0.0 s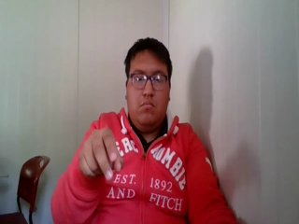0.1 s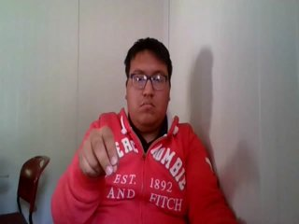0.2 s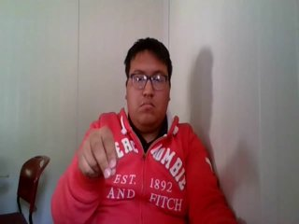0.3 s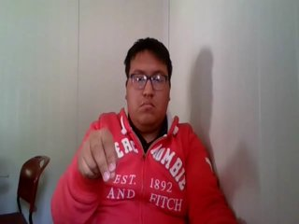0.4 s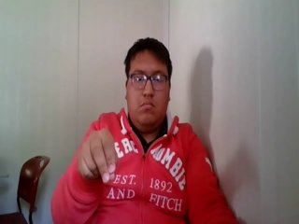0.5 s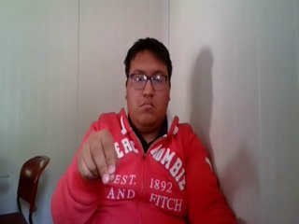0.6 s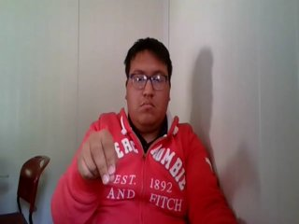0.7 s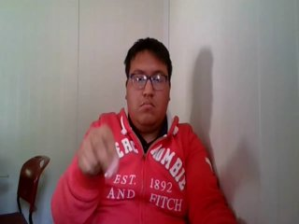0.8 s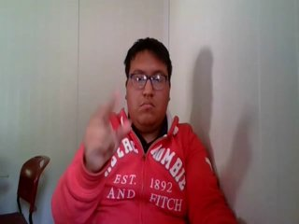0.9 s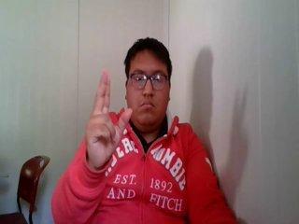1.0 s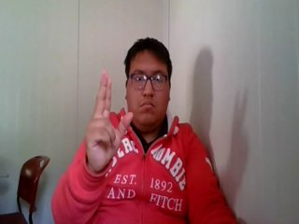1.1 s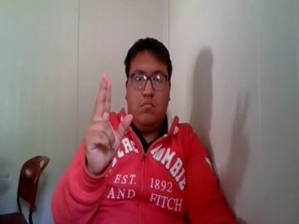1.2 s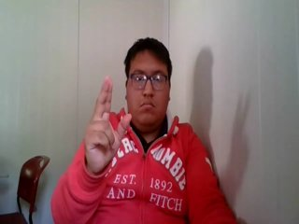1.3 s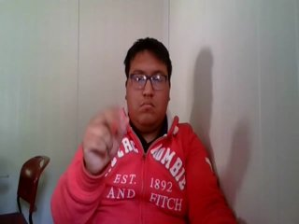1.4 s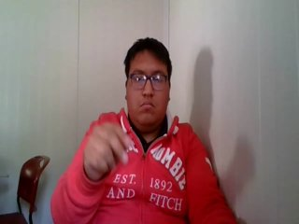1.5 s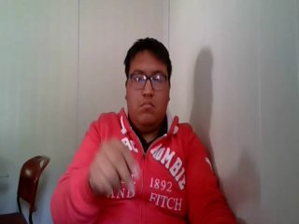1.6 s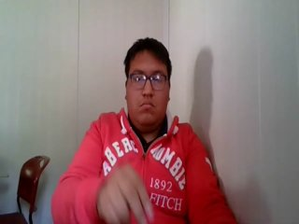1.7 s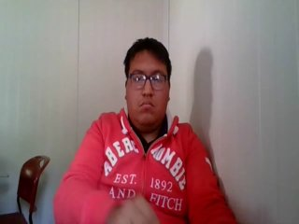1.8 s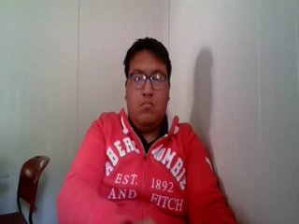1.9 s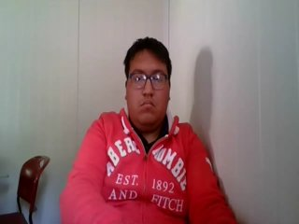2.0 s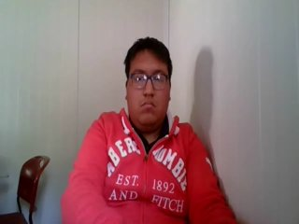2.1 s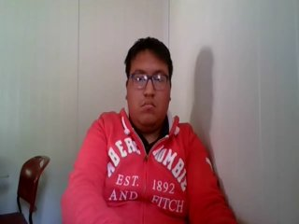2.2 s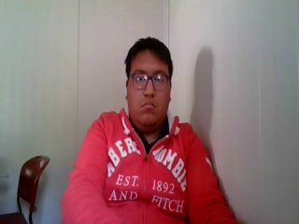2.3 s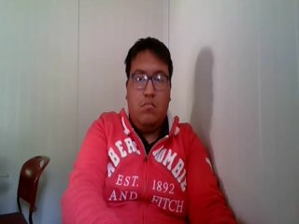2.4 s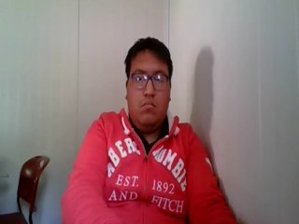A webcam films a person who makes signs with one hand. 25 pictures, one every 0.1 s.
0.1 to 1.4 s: On the screen the hand sweeps upward. The name of the sign: Throw up.
1.5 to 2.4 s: Non-gesture.
